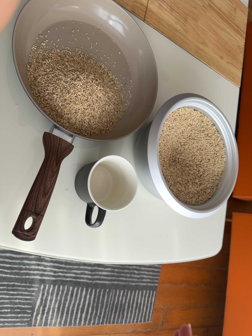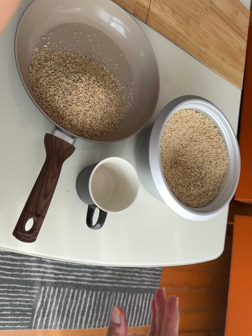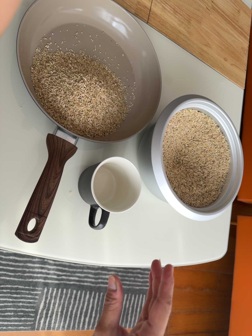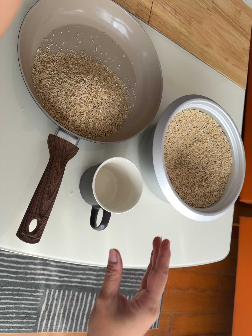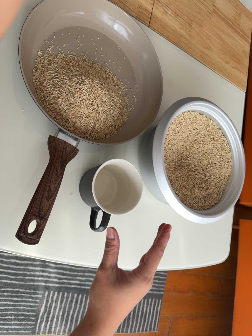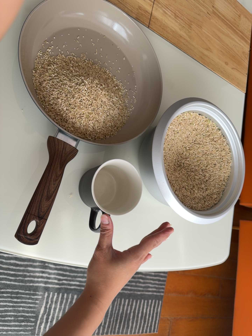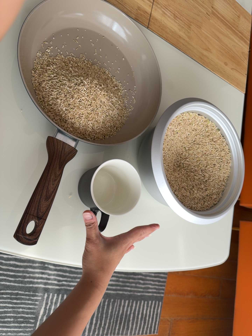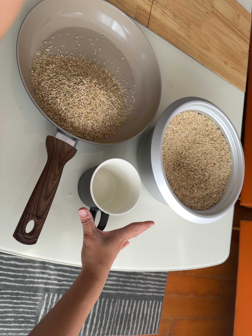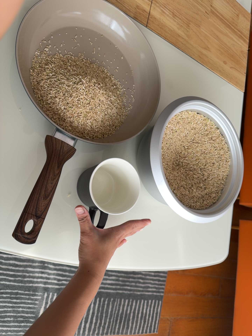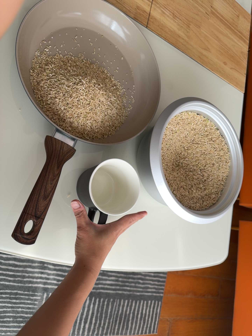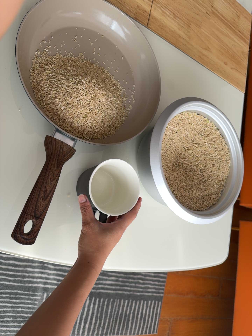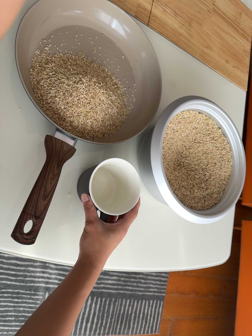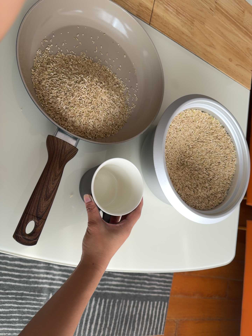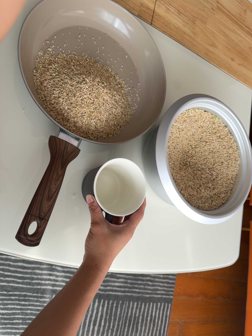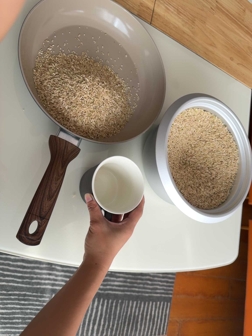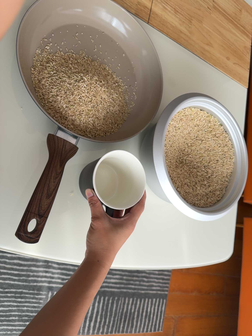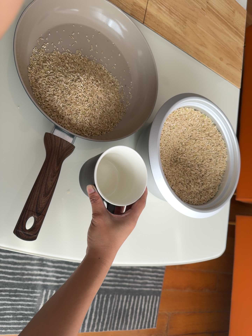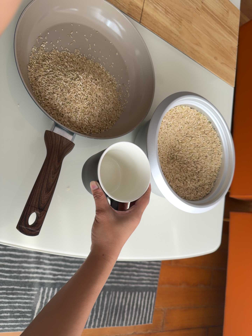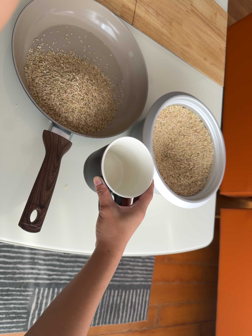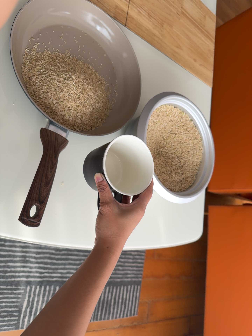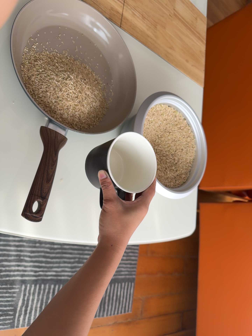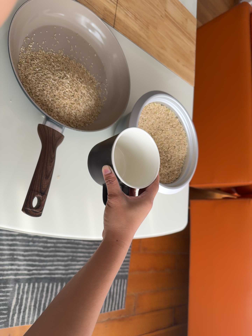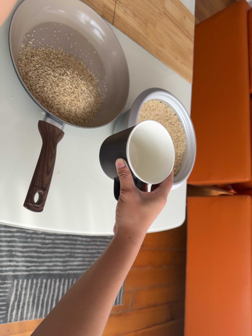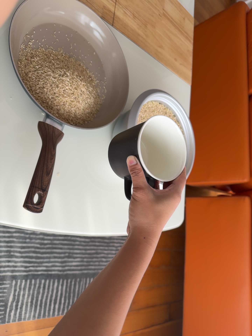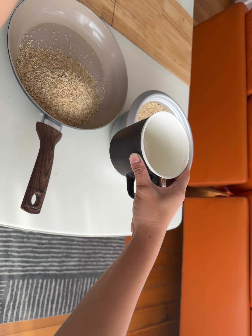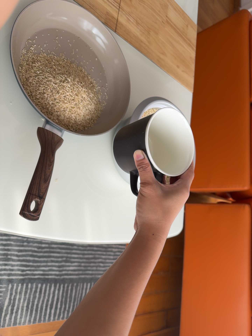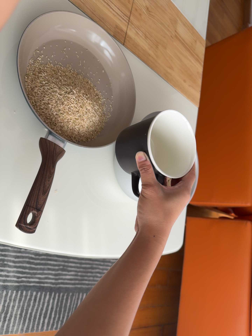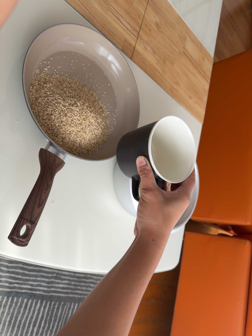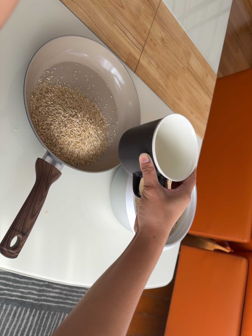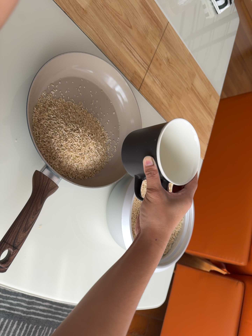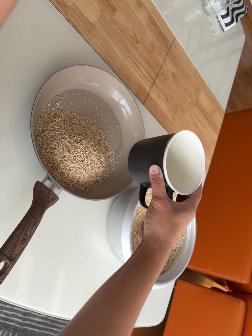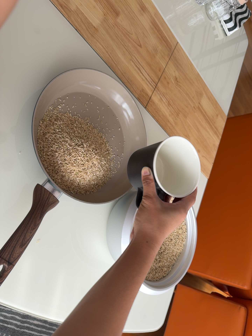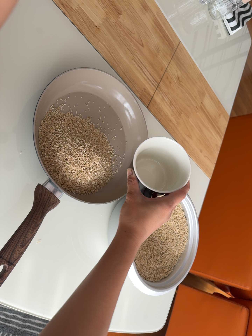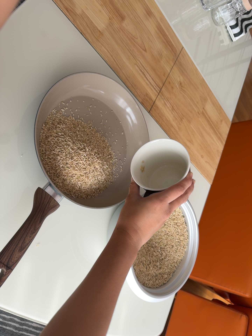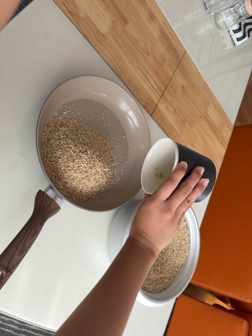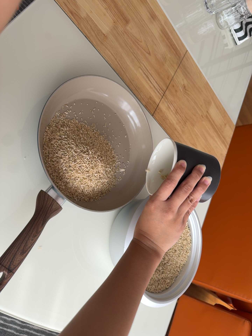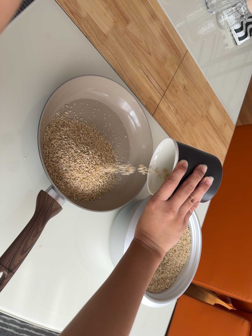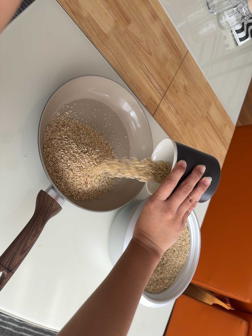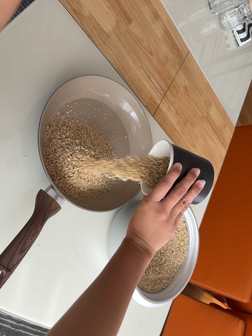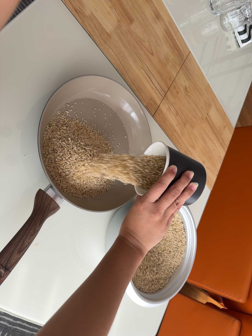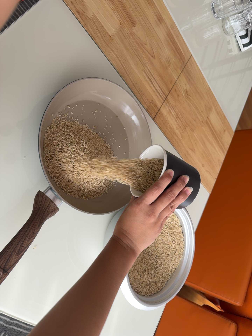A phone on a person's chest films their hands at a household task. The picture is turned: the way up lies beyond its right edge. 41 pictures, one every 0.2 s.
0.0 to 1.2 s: The camera shifts only a little, or ends up much as it began.
1.2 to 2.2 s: The camera keeps its place and its aim.
2.2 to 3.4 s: The camera shifts only a little, or ends up much as it began.
3.4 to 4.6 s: The camera pans to its right by about 10 degrees. It travels backward and to its left, about 9 cm, so what stands in front gets smaller.
4.6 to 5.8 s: The camera travels toward the top of its view, about 7 cm, so close, fixed things drift downward. Its aim tips toward the top of its view by about 10 degrees, and the scene shifts downward. It rolls about its line of sight by about 15 degrees, and the scene rotates clockwise.
5.8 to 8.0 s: The camera shifts only a little, or ends up much as it began.
The film runs backward here.
